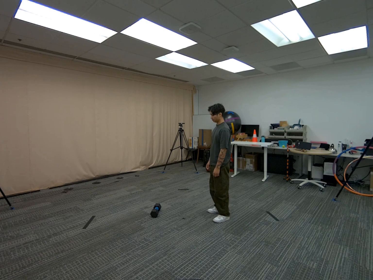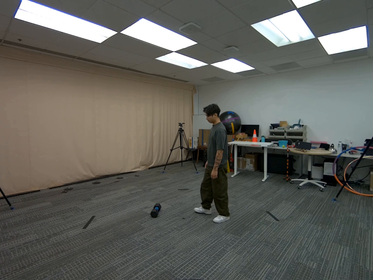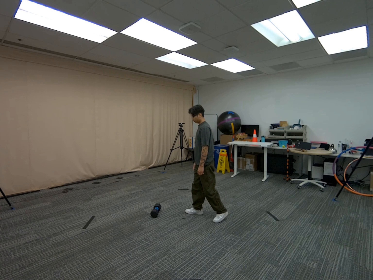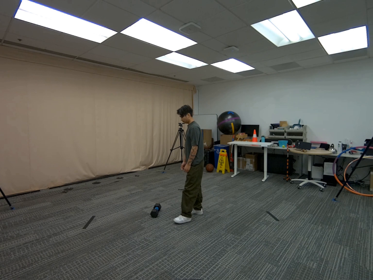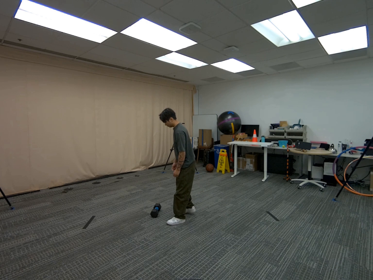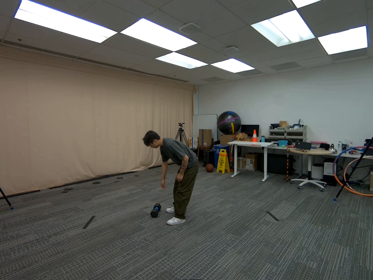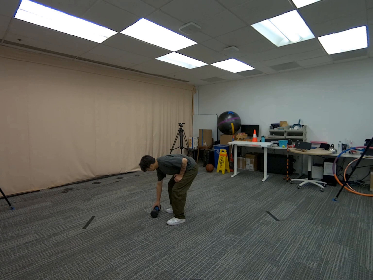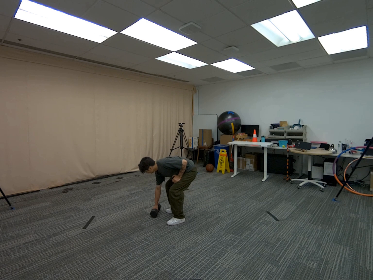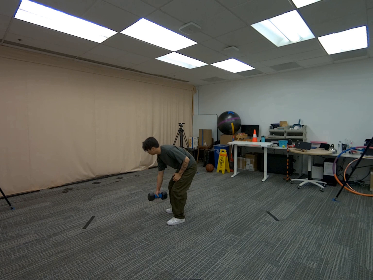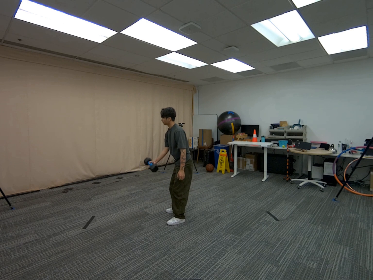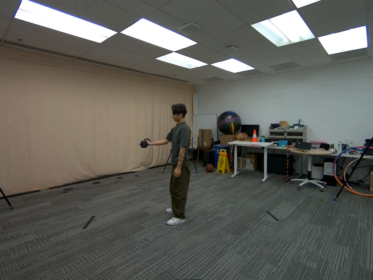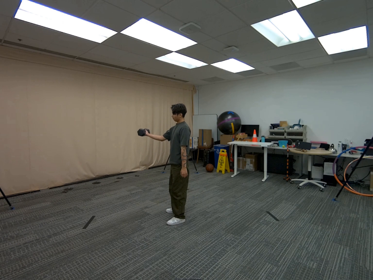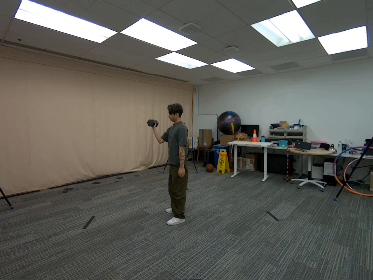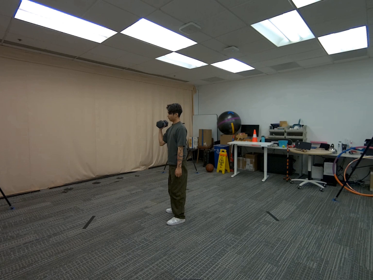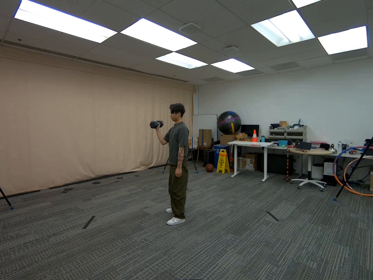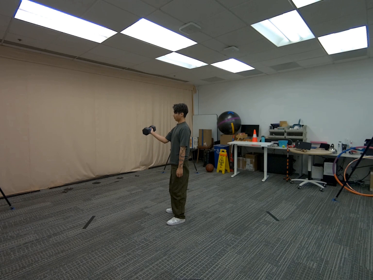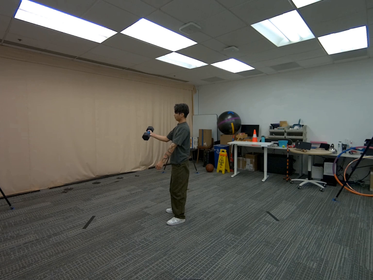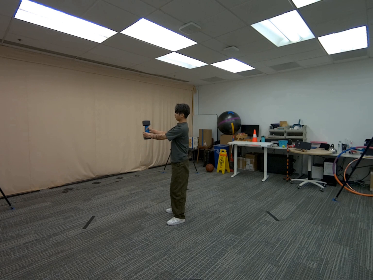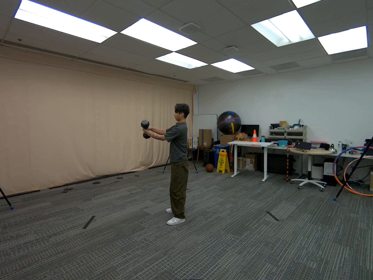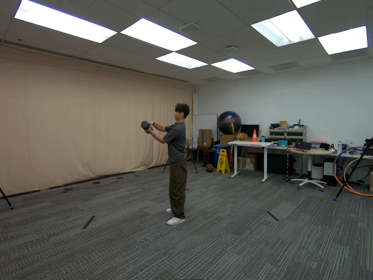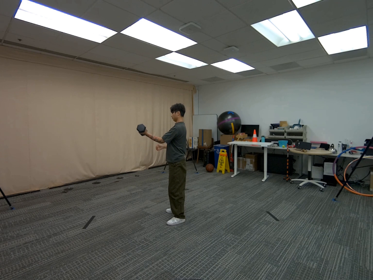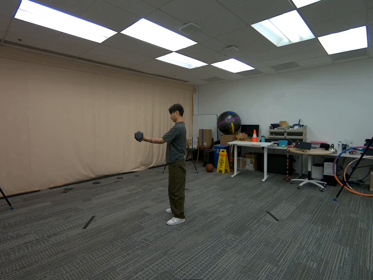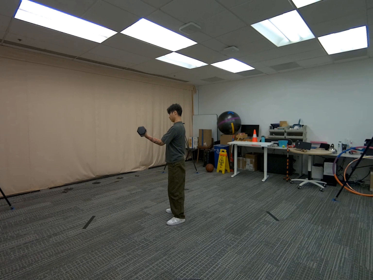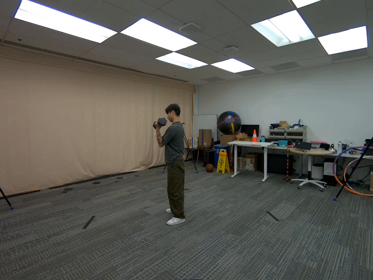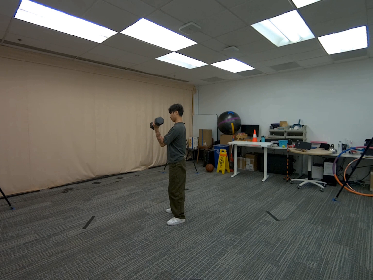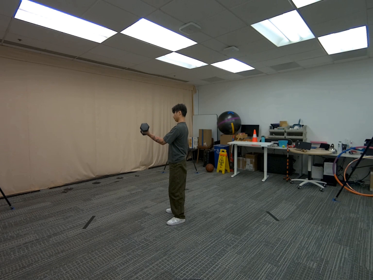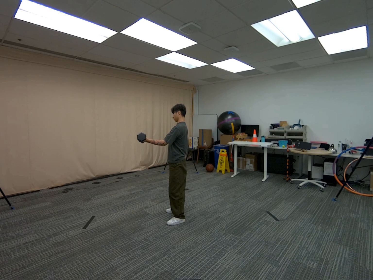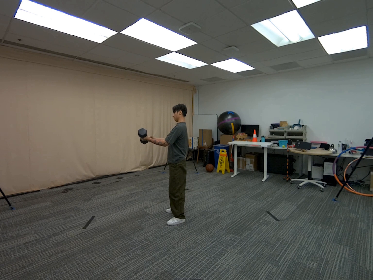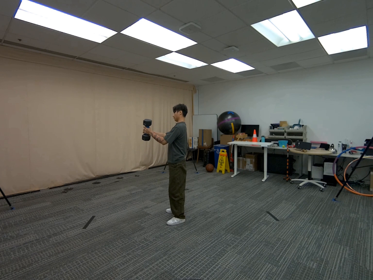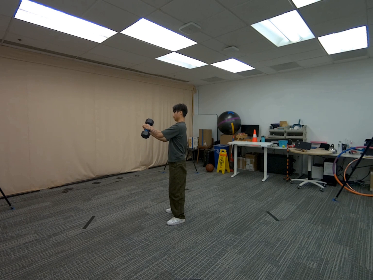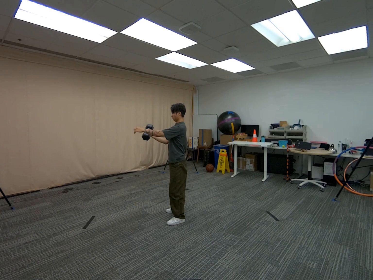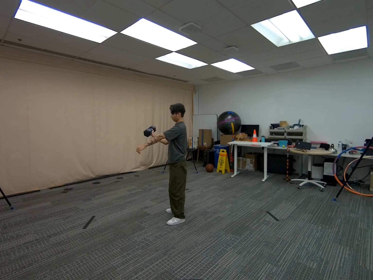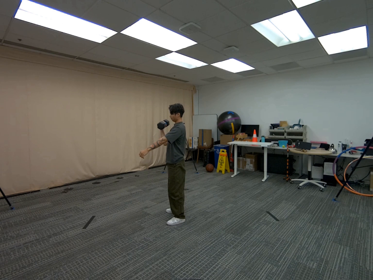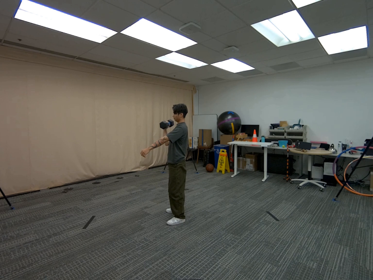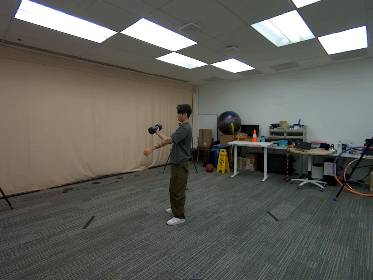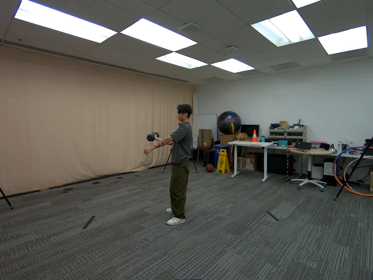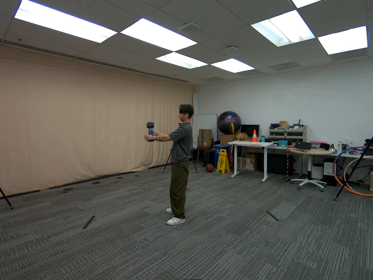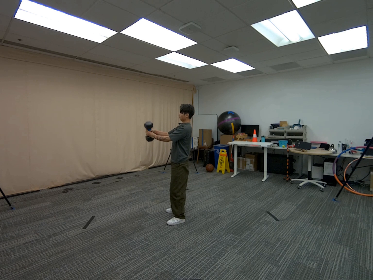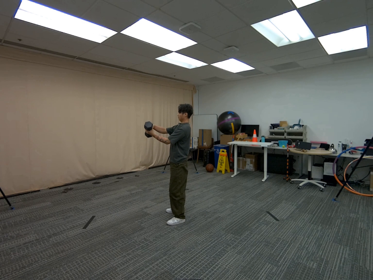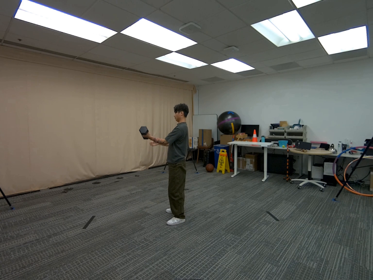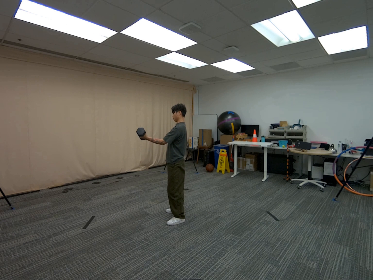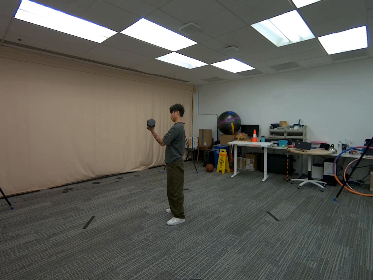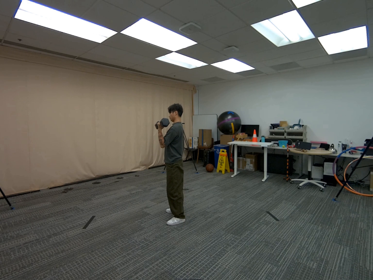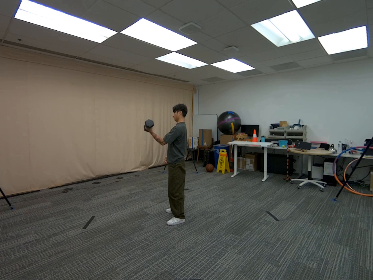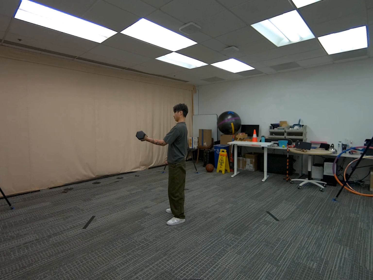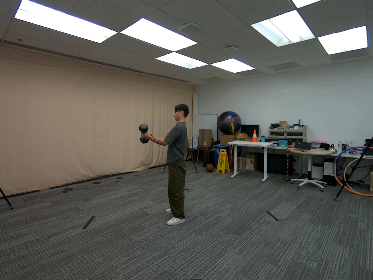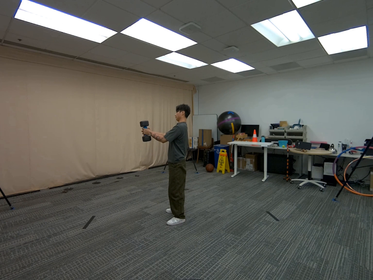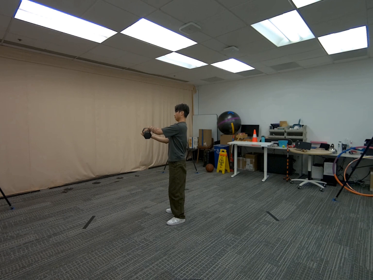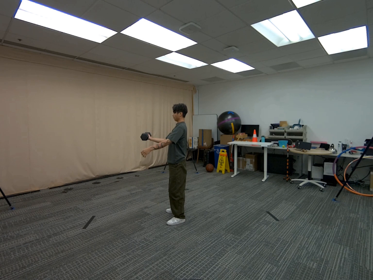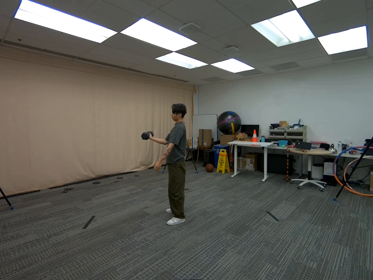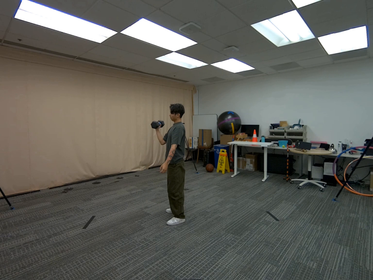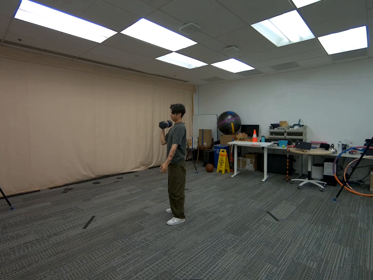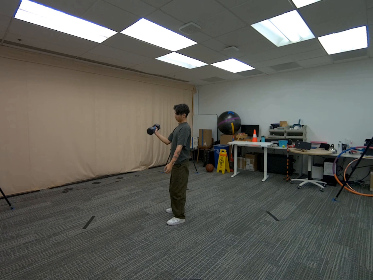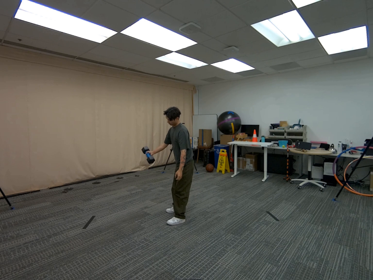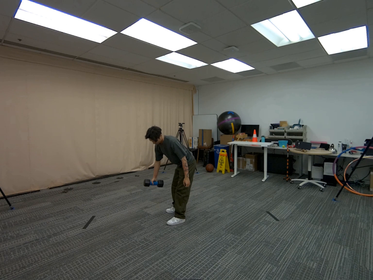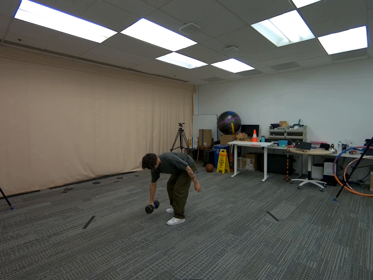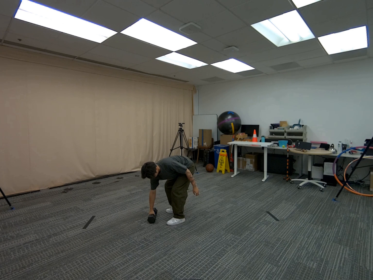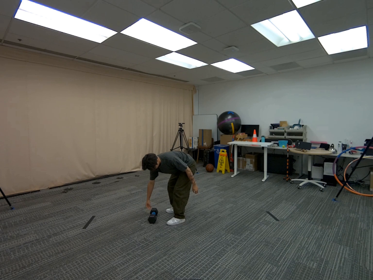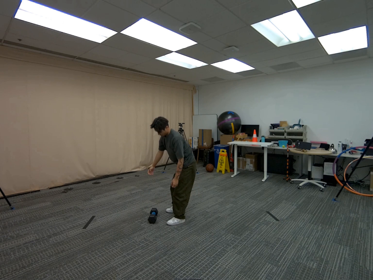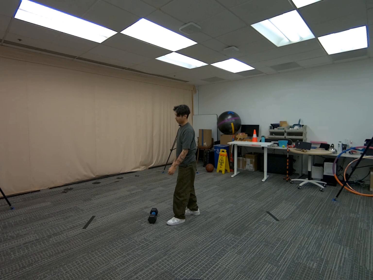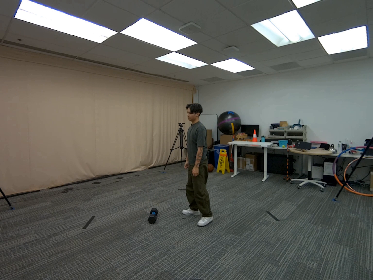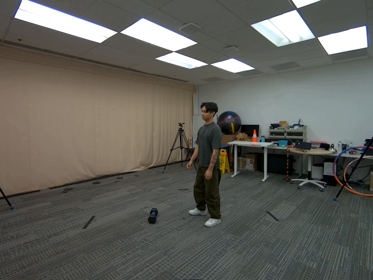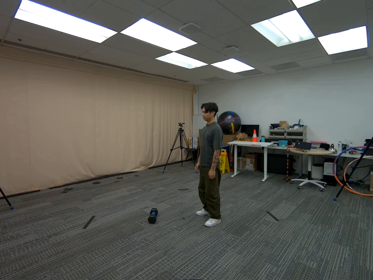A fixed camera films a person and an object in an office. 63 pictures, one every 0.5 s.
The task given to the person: Walk to the dumbbell and pick it up with your right hand, keeping your arm extended. Perform a bicep curl by bending your elbow, then pass the dumbbell to your left hand. Lower the left arm, perform a bicep curl, and pass the dumbbell back to your right hand. Continue alternating curls between hands until finished, then place the dumbbell back on the ground.
